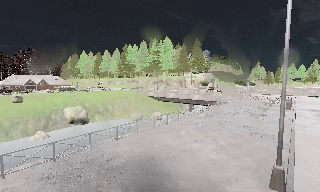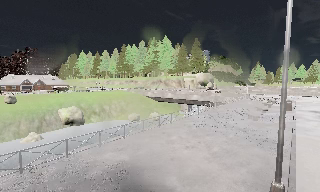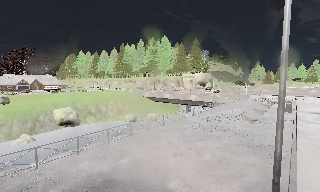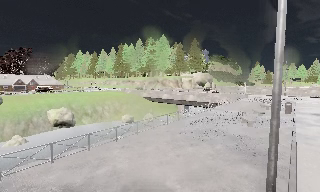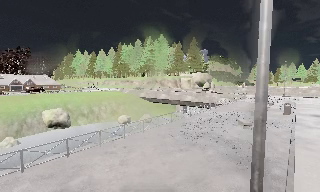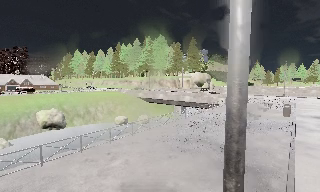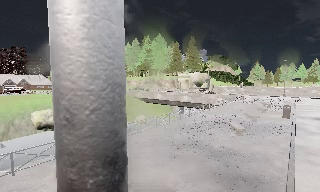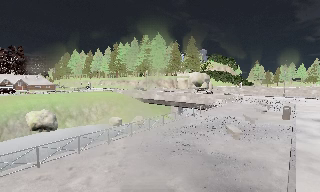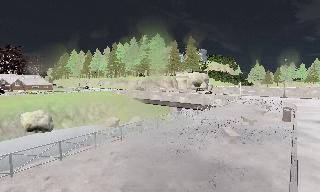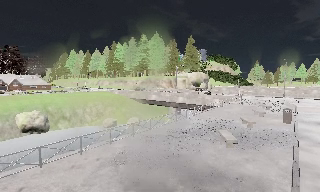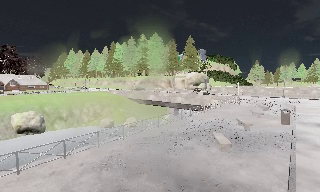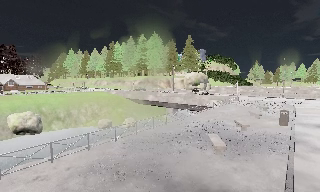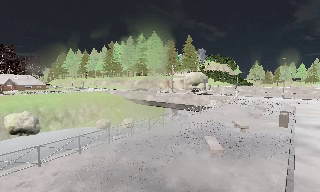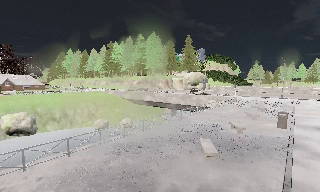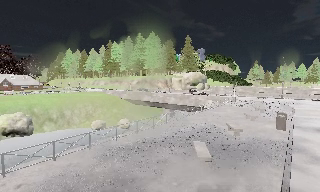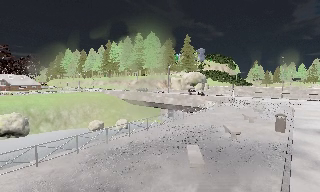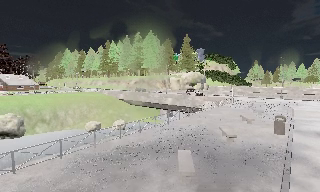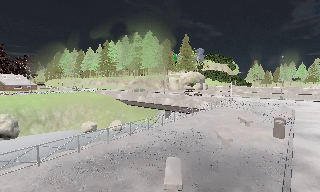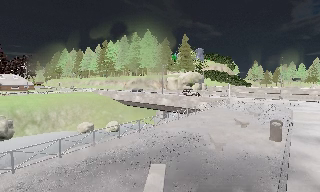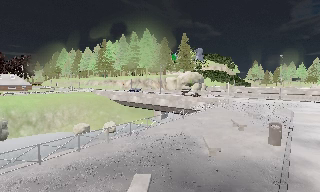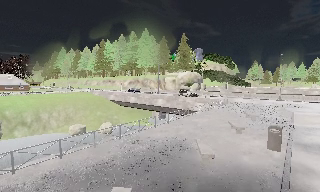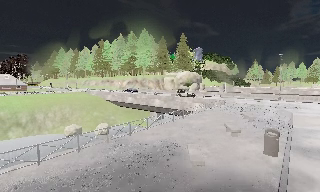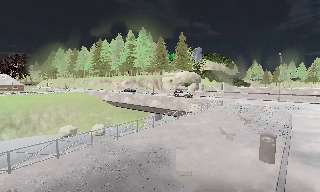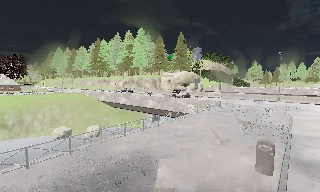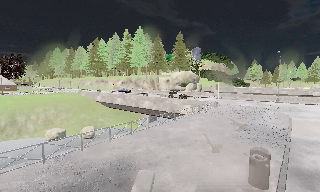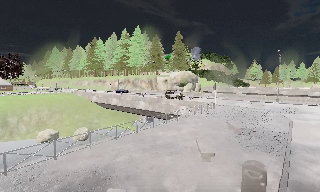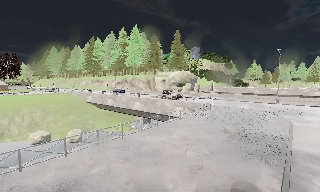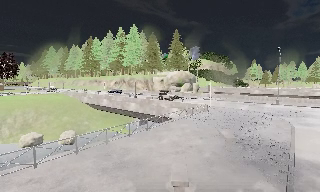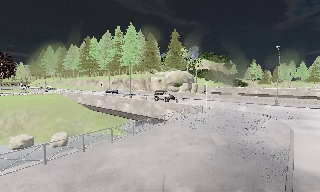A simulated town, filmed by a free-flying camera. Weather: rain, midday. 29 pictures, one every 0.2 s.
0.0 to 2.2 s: The camera travels forward and to its right, about 9 m, so what stands in front looms larger. It loses speed.
2.2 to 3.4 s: The camera travels forward and to its right, about 3.5 m, so what stands in front looms larger. It gains speed.
3.4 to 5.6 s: The camera travels forward and to its right, about 10 m, so what stands in front looms larger.
The film runs backward here.
